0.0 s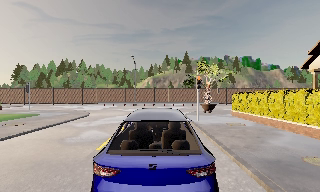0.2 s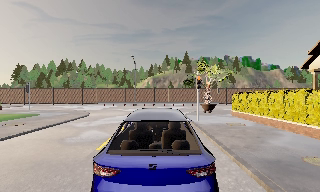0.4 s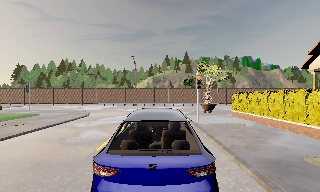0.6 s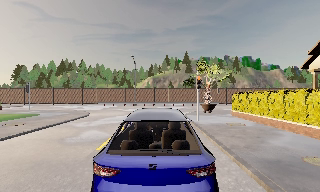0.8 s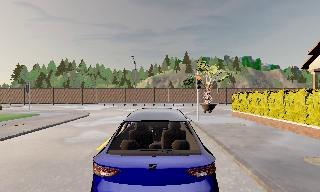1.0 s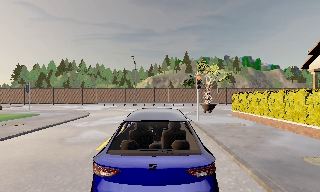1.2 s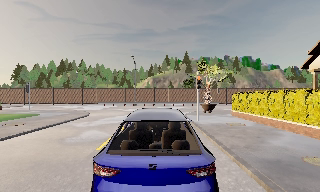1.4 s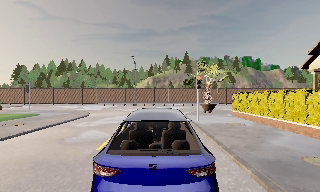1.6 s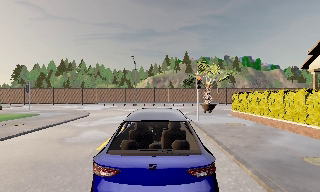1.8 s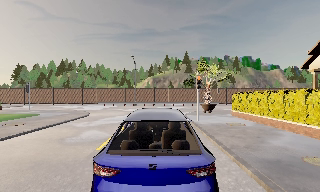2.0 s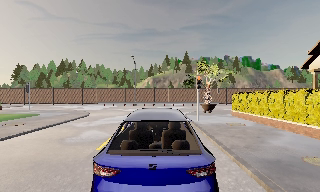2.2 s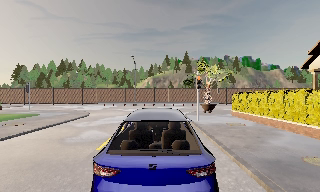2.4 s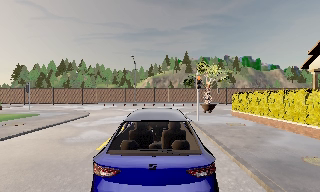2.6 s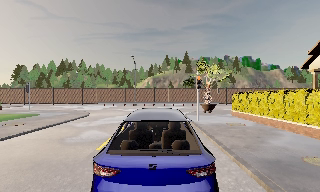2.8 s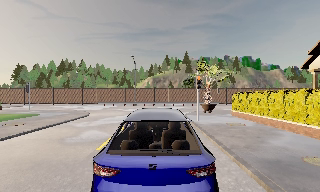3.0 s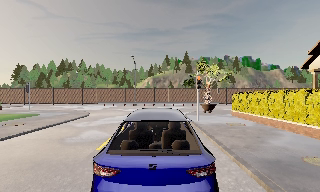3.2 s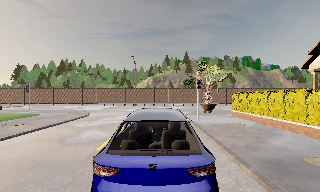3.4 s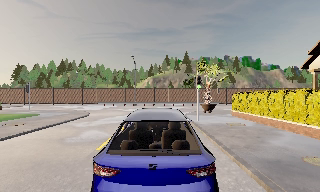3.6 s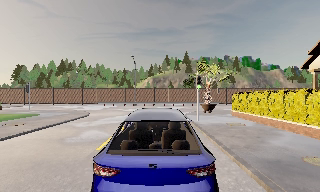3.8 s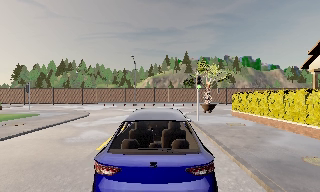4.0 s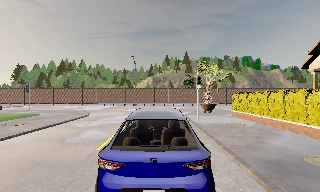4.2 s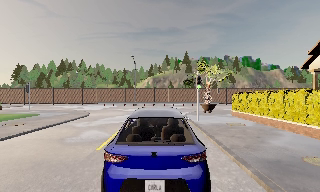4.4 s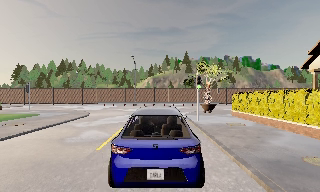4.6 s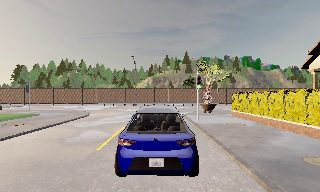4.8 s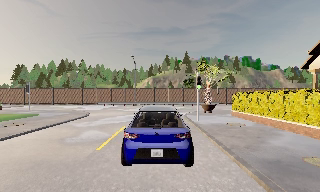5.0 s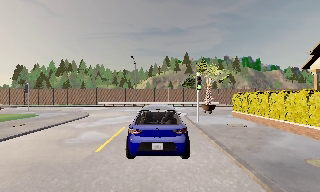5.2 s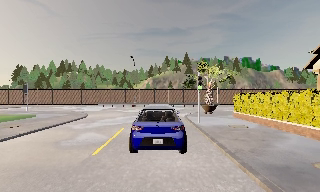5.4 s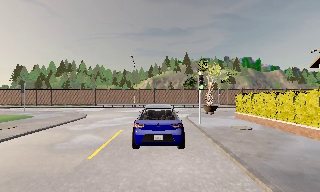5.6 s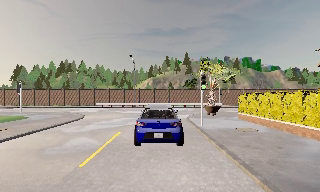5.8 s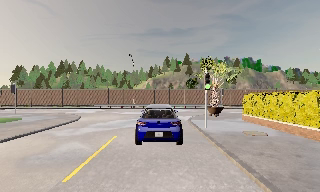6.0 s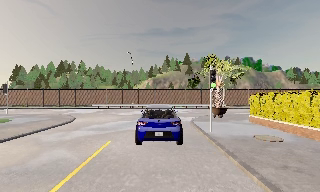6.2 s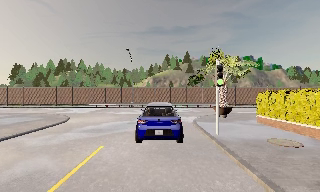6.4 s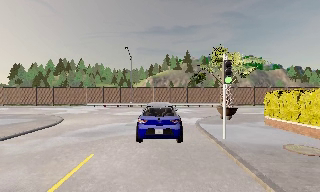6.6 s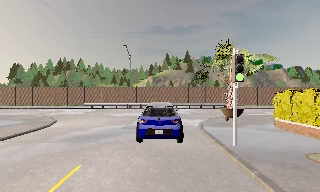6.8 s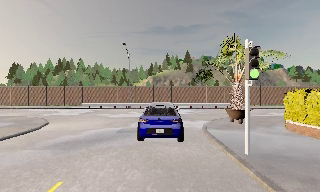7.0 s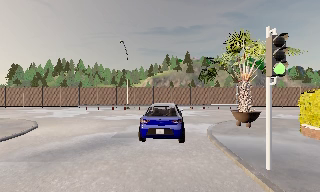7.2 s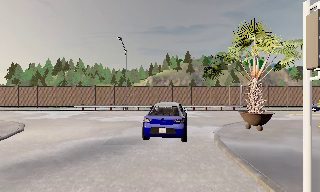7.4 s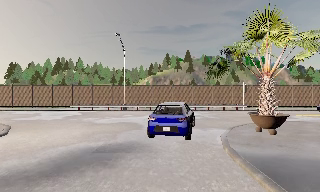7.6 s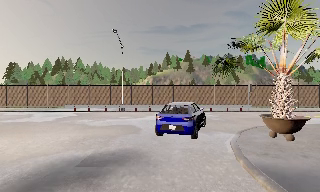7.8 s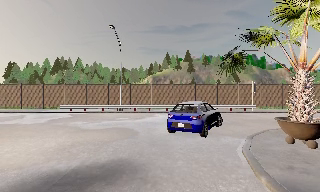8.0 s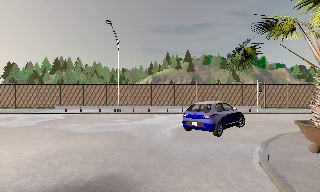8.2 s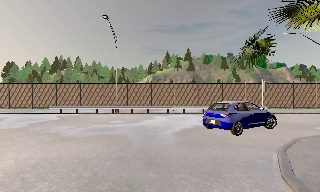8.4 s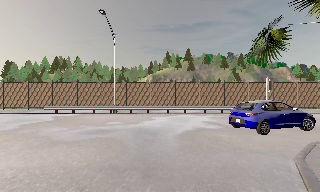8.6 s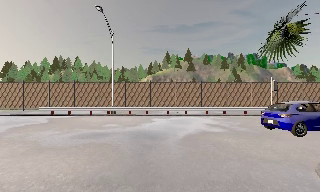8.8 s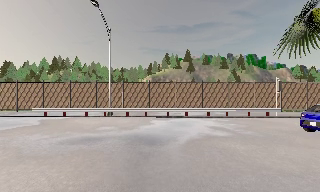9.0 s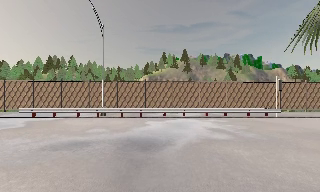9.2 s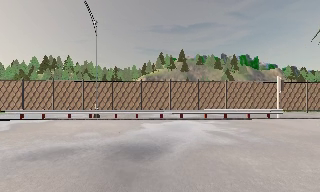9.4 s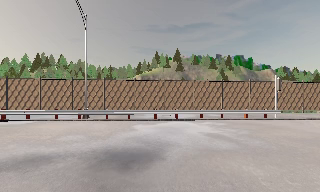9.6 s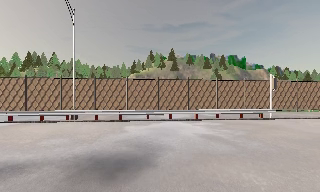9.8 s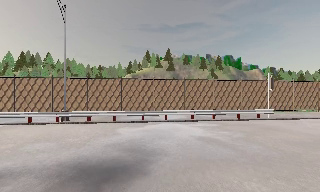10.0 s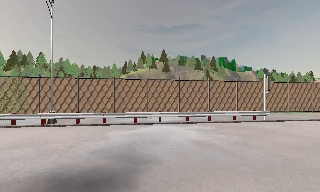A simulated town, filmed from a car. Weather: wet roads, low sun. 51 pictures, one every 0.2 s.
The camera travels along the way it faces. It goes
forward.
0.0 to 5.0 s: The camera keeps its place and its aim.
5.0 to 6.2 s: The camera travels forward, about 3.5 m, so what stands in front looms larger. It gains speed.
6.2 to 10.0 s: The camera travels forward, about 14 m, so what stands in front looms larger.
The film runs forward here.
